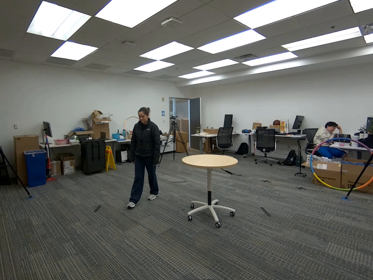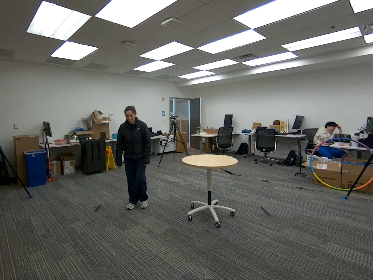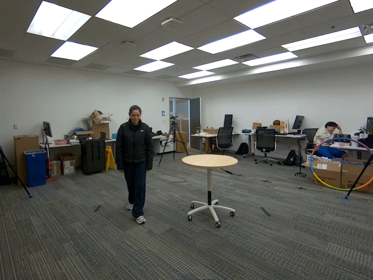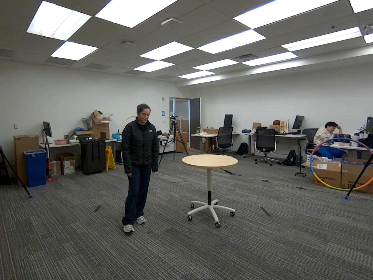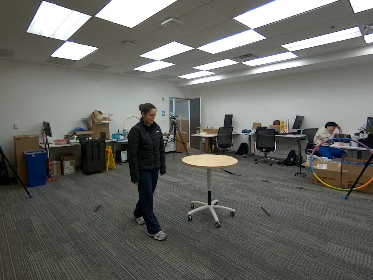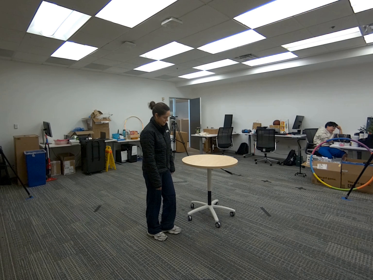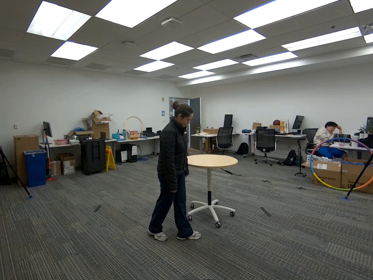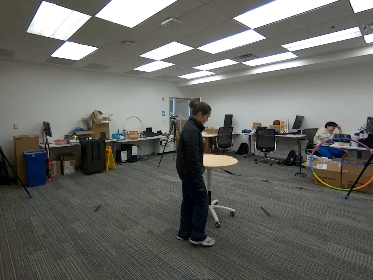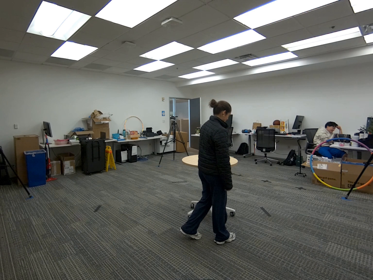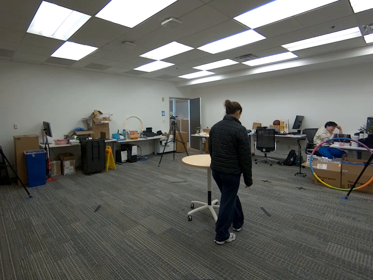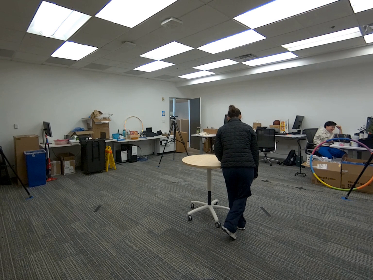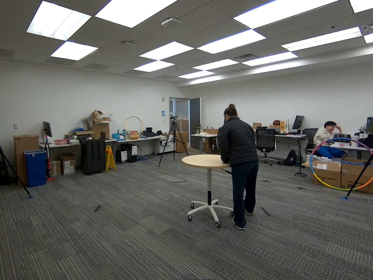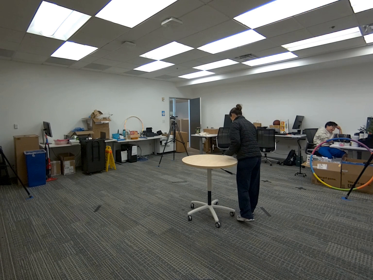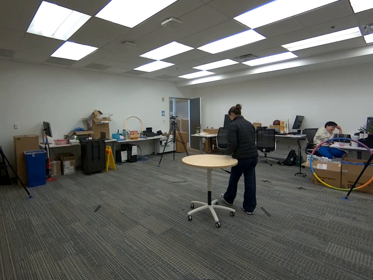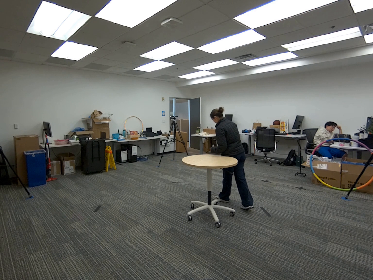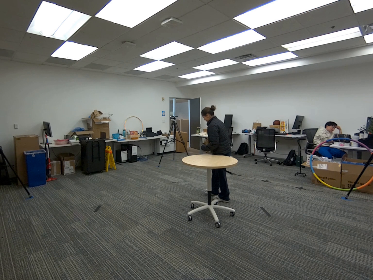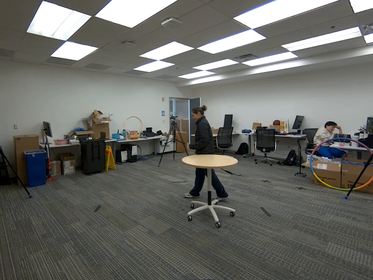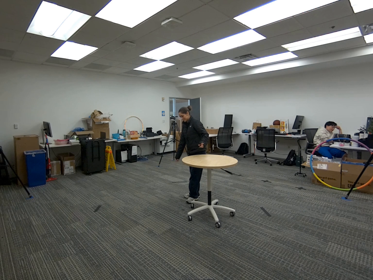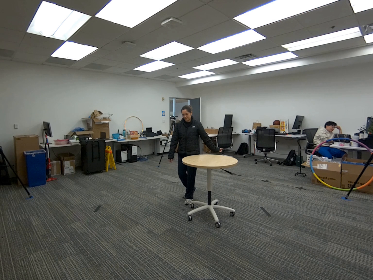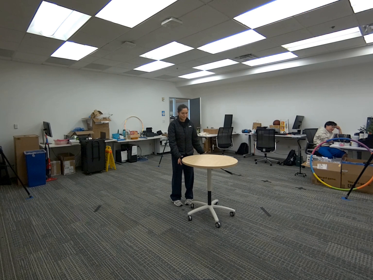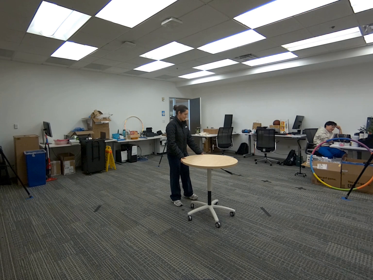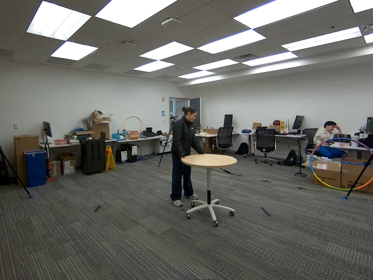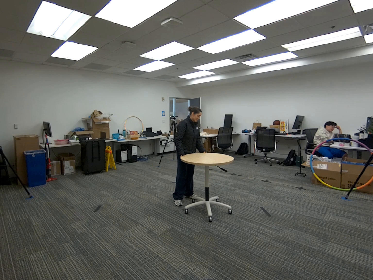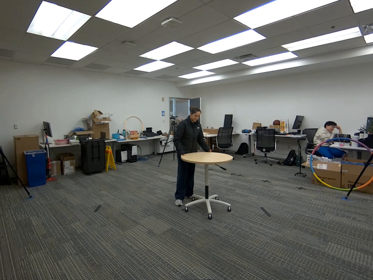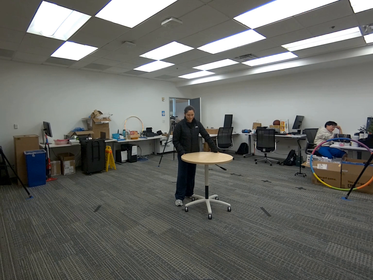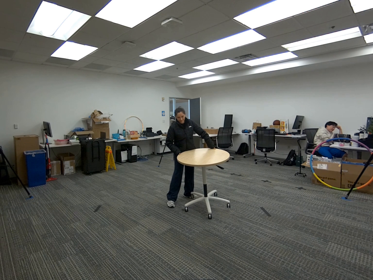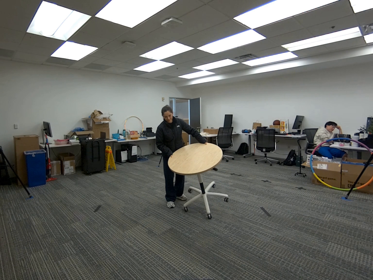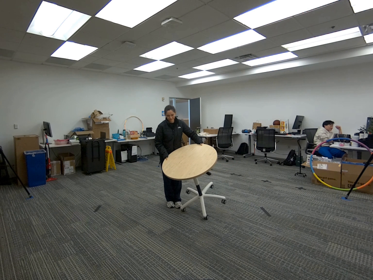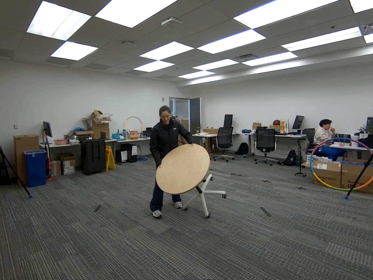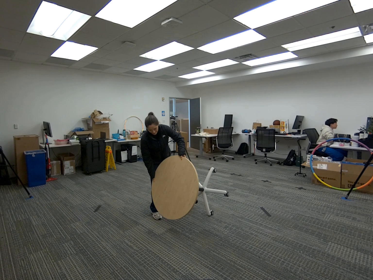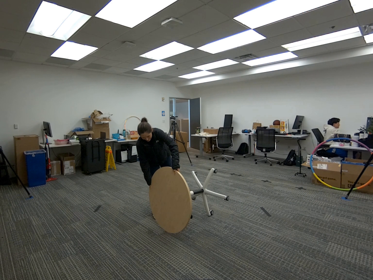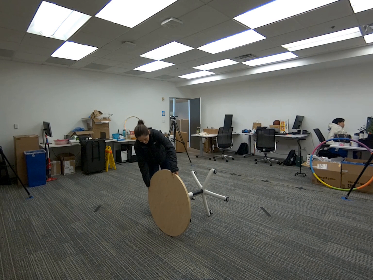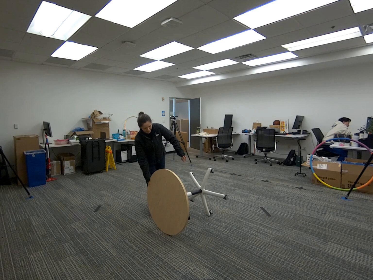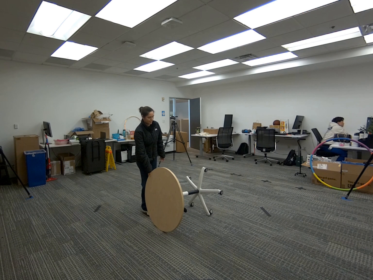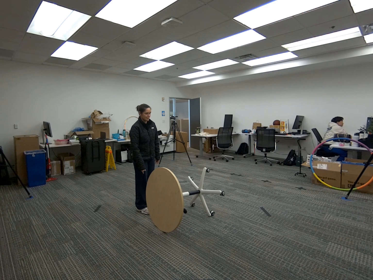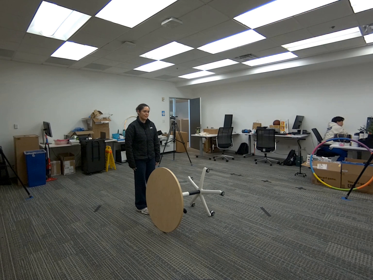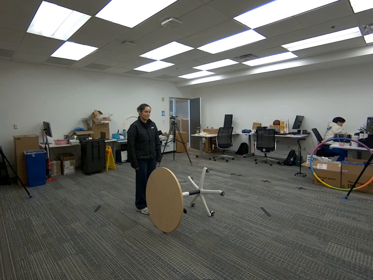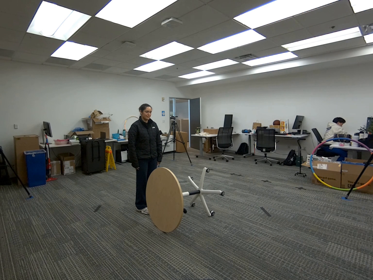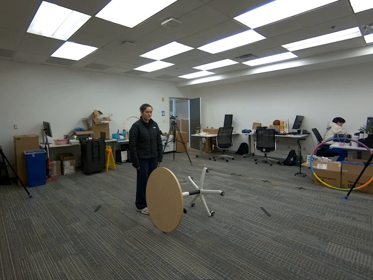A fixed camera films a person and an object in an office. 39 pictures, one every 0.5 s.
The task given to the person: Walk to the round table, grasp the top of the table, and carefully lower it onto its side.
